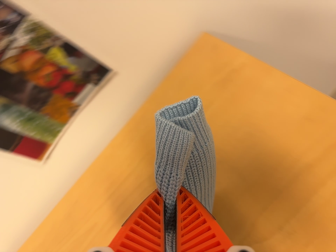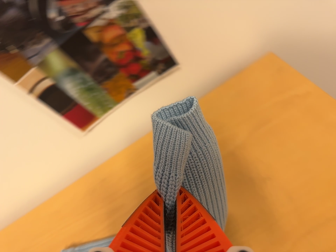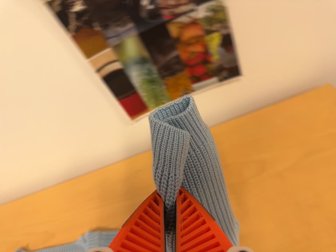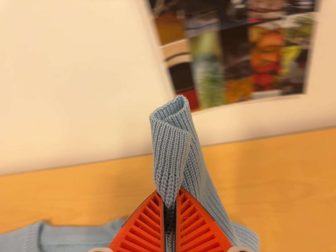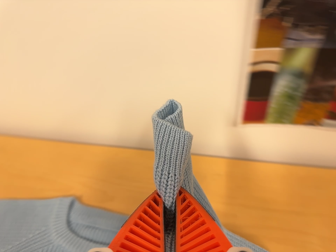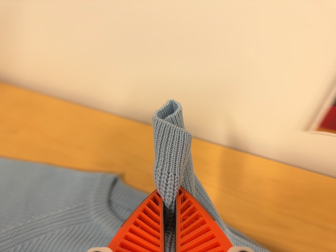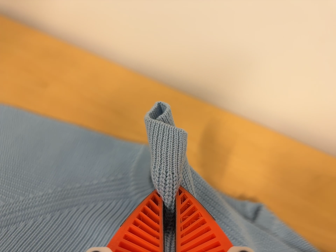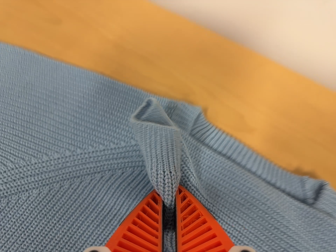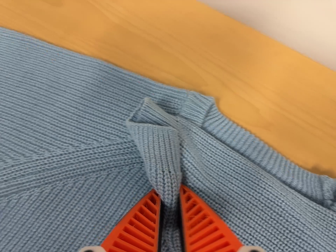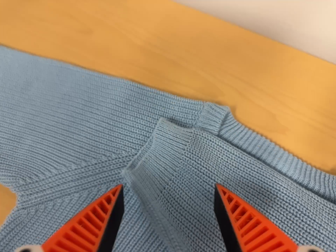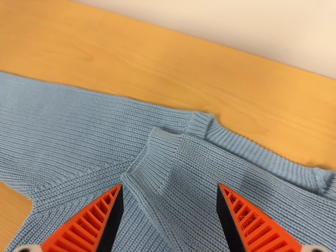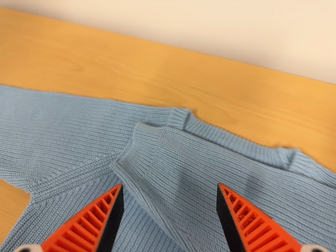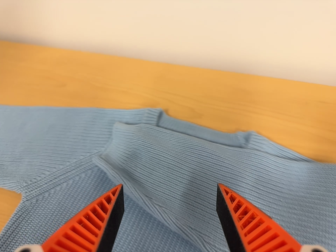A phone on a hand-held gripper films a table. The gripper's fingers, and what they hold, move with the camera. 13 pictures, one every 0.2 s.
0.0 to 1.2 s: The camera travels to its left, about 50 cm, so close, fixed things drift to the right. Its aim tips toward the bottom of its view by about 10 degrees, and the scene shifts upward. It rolls about its line of sight by about 70 degrees, and the scene rotates clockwise.
1.2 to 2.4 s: The camera travels backward and toward the bottom of its view, about 10 cm, so what stands in front gets smaller. It rolls about its line of sight by about 10 degrees, and the scene rotates counterclockwise.
The film runs forward here.
